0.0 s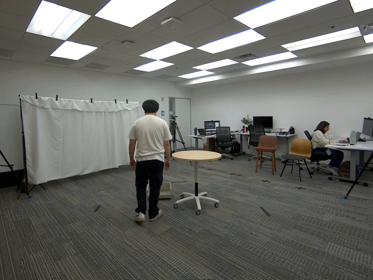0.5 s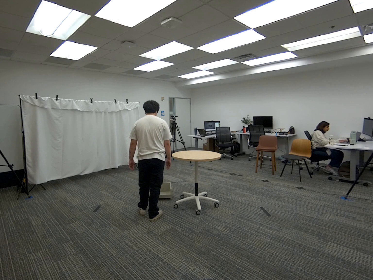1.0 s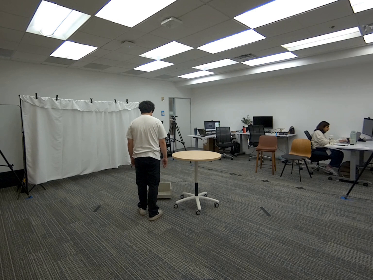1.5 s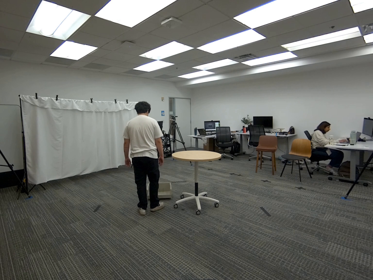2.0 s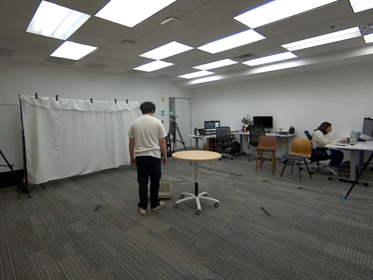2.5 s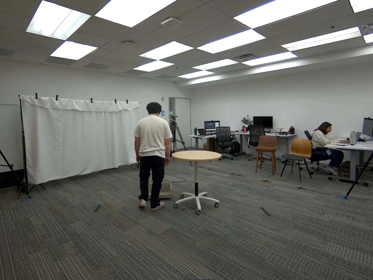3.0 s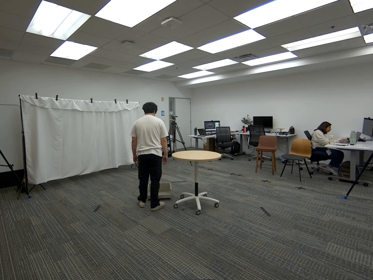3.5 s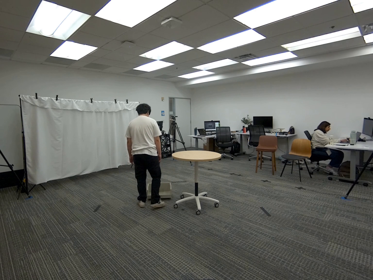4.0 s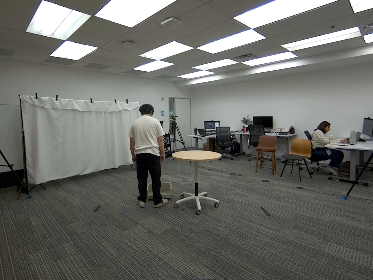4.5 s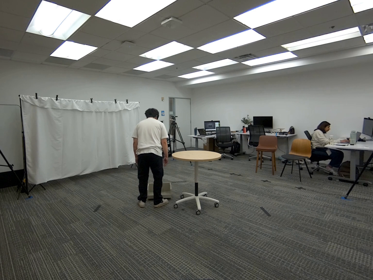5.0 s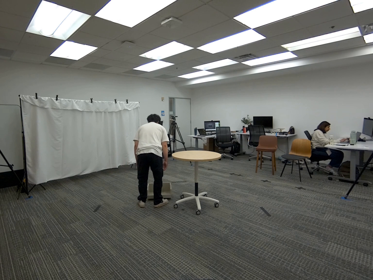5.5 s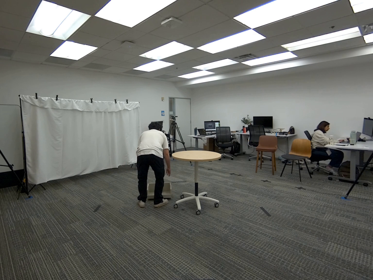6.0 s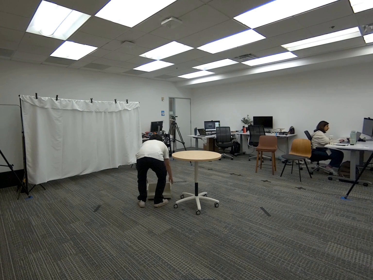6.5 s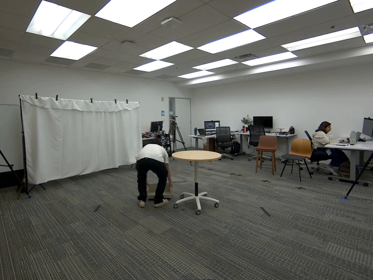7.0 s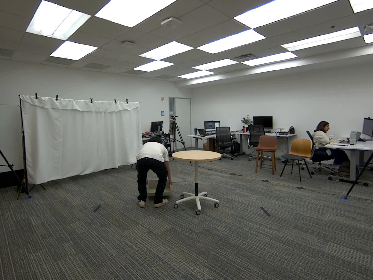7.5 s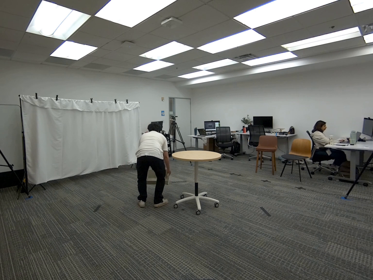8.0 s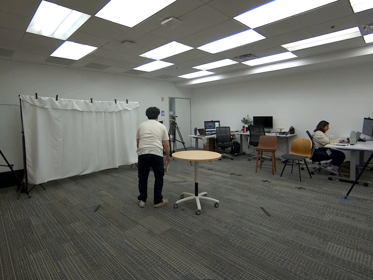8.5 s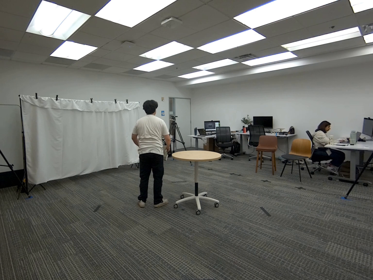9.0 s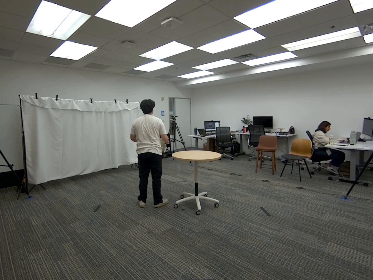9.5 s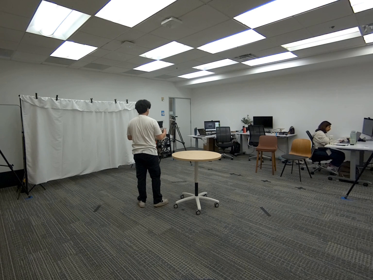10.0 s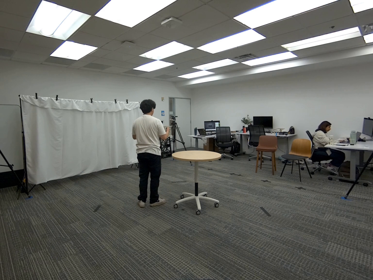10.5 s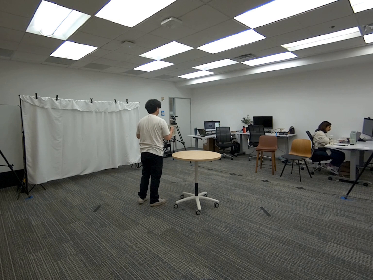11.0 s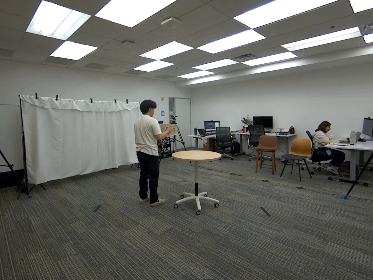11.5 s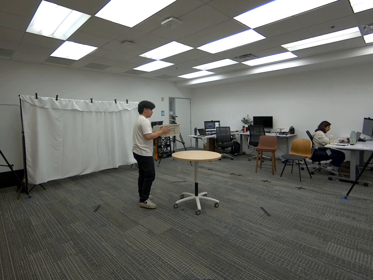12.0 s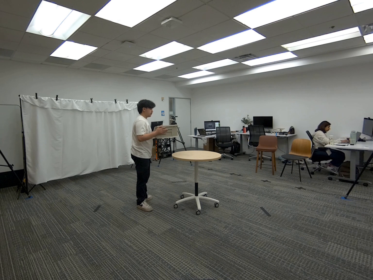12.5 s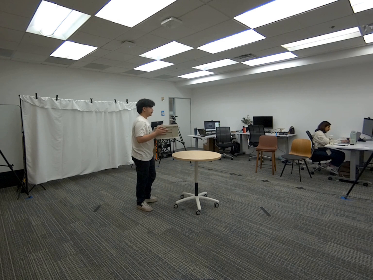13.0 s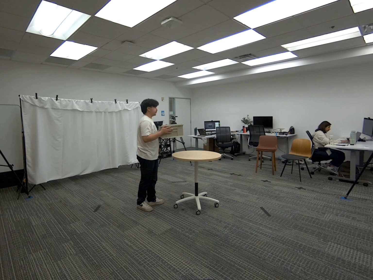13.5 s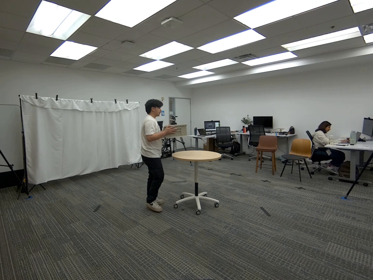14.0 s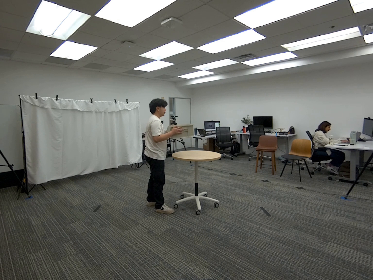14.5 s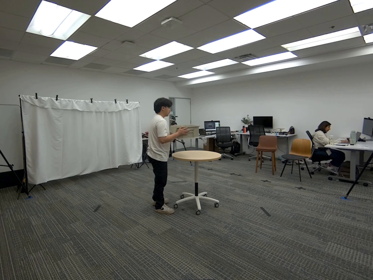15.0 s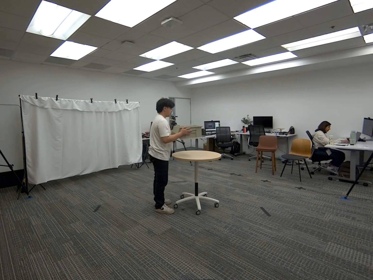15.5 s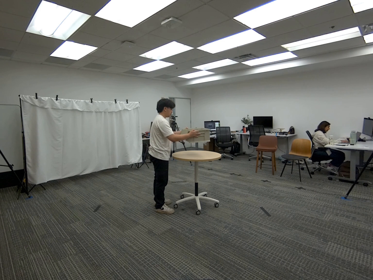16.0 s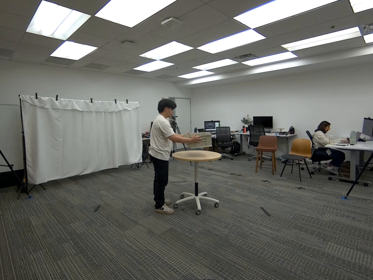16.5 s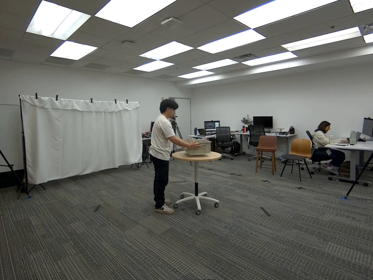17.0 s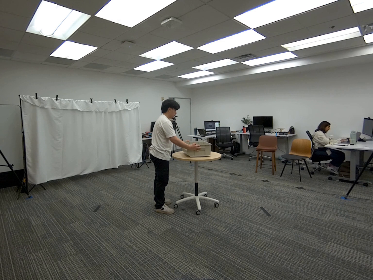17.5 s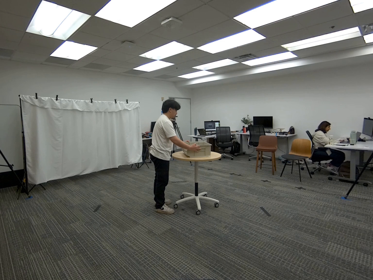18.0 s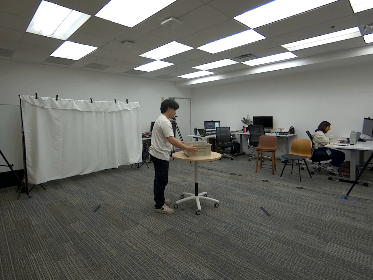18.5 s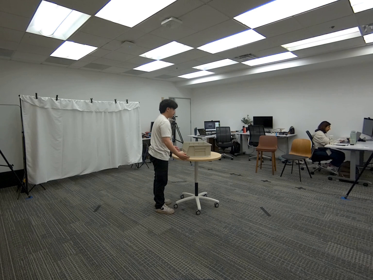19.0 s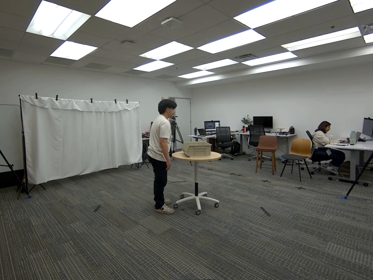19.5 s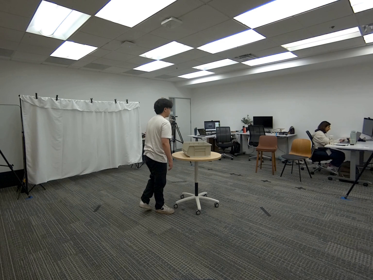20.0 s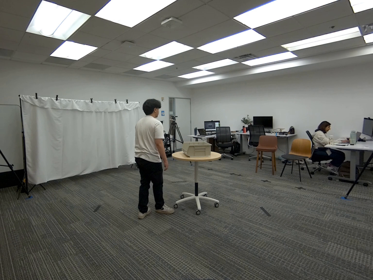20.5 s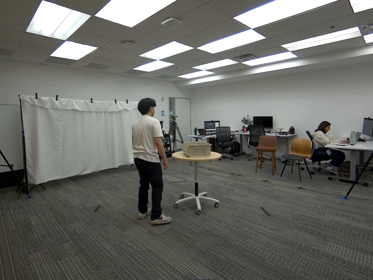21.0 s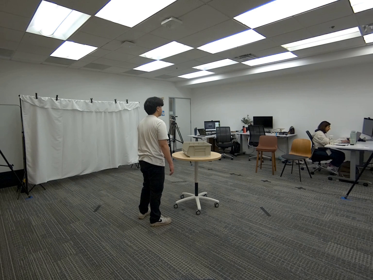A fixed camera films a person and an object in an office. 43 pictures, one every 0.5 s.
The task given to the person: Walk over to the beige bin on the ground and pick up the beige bin using both hands and place the beige bin on the round table.
